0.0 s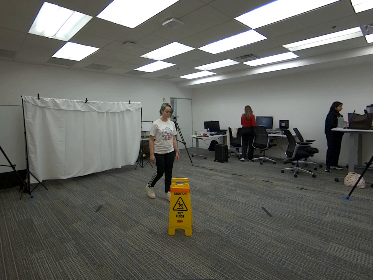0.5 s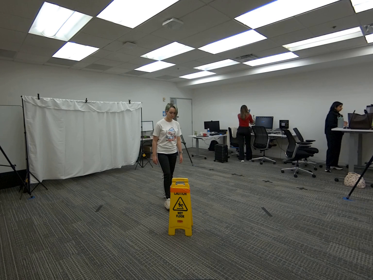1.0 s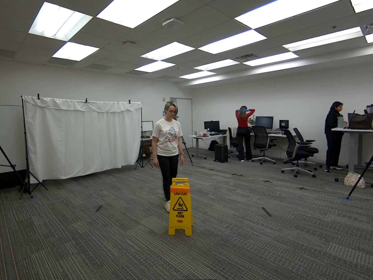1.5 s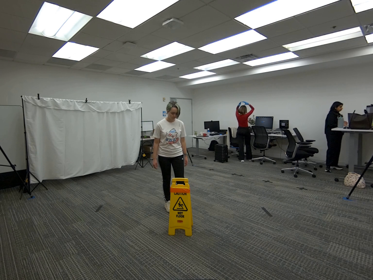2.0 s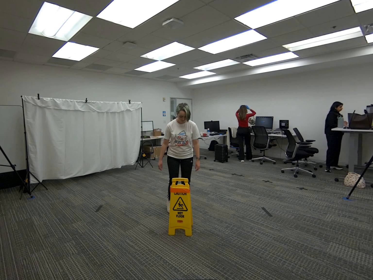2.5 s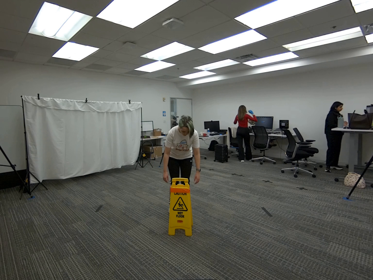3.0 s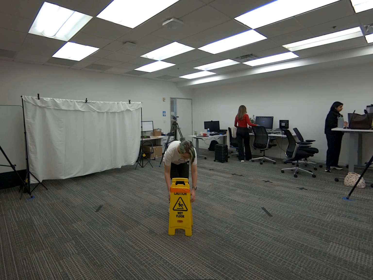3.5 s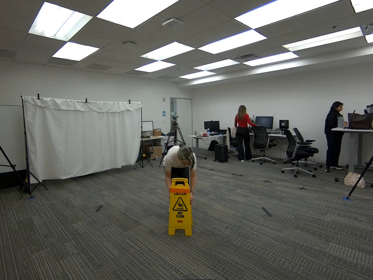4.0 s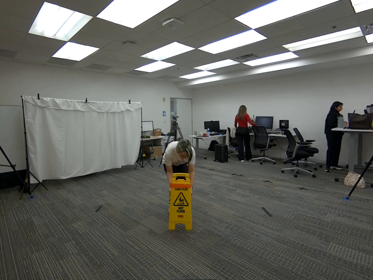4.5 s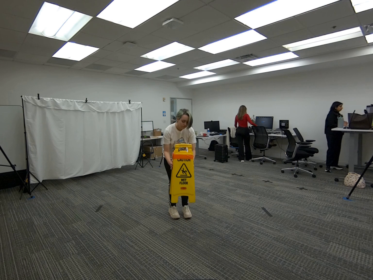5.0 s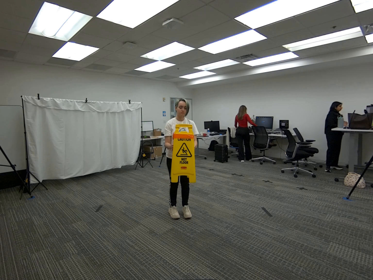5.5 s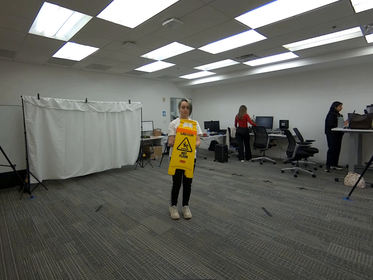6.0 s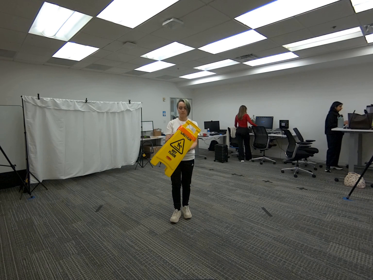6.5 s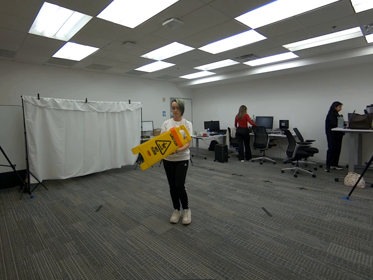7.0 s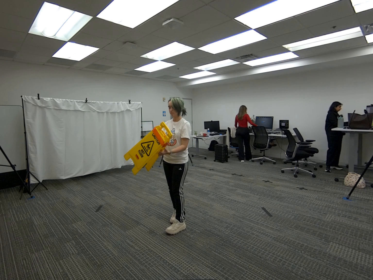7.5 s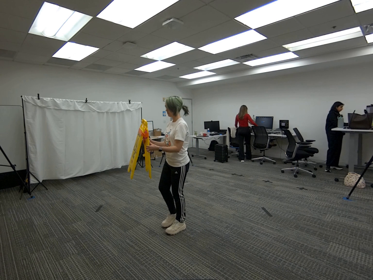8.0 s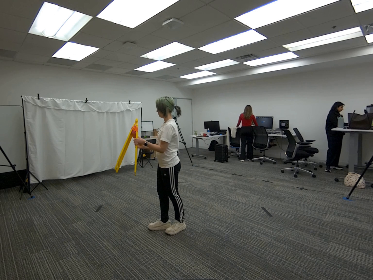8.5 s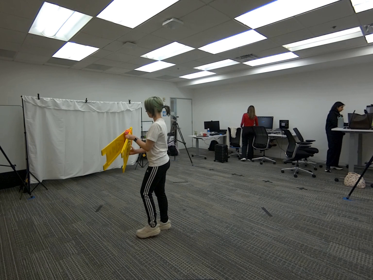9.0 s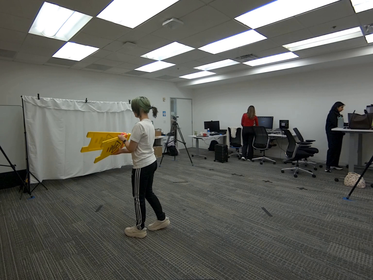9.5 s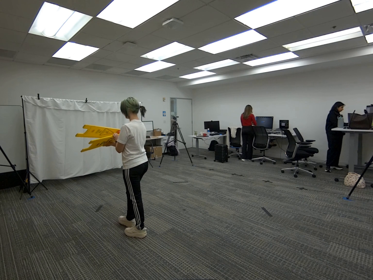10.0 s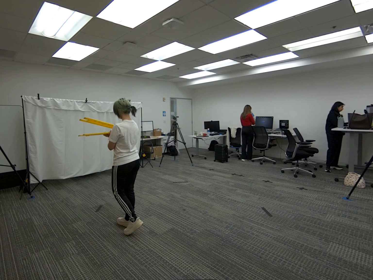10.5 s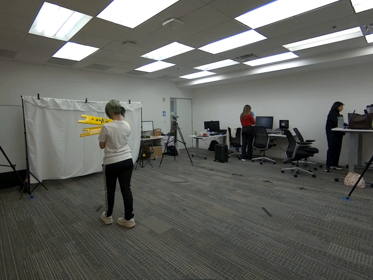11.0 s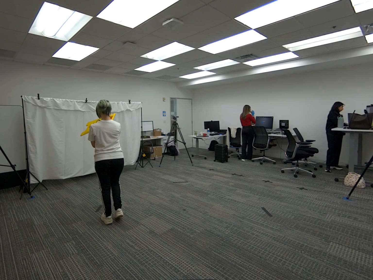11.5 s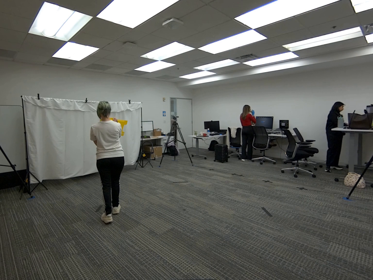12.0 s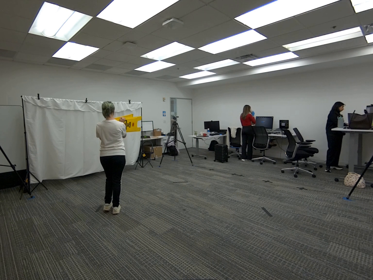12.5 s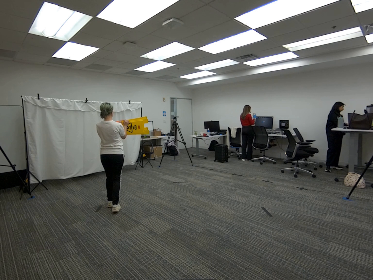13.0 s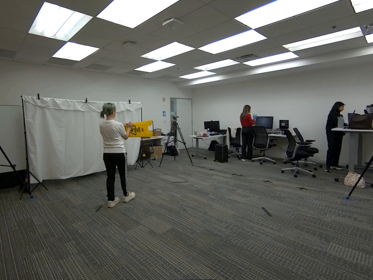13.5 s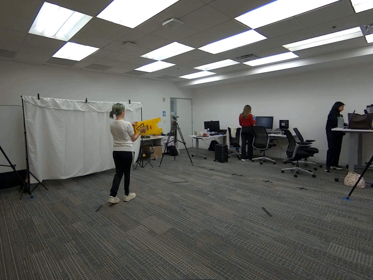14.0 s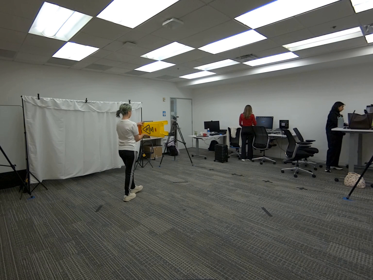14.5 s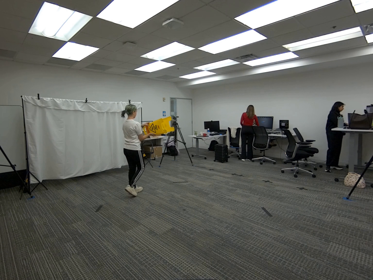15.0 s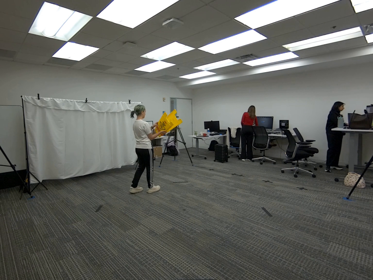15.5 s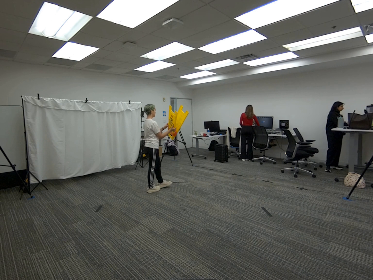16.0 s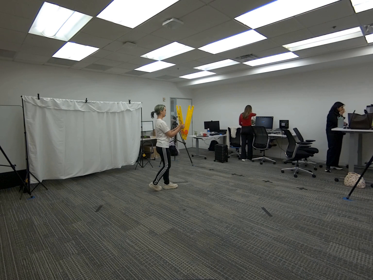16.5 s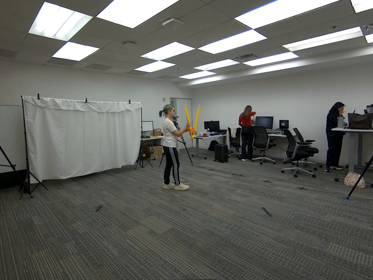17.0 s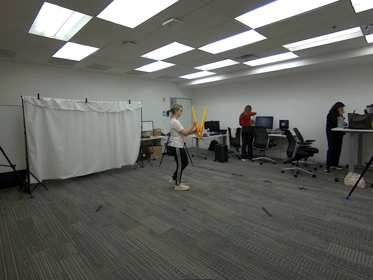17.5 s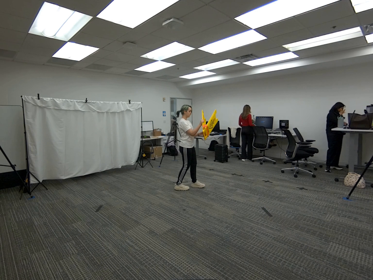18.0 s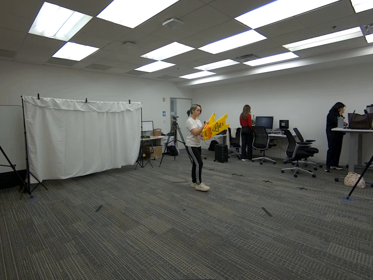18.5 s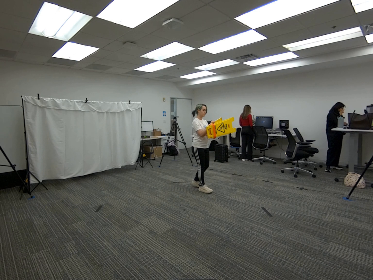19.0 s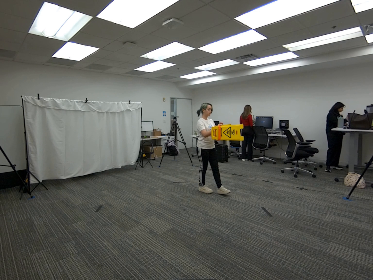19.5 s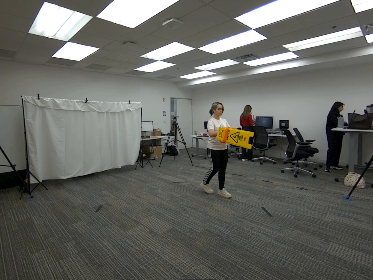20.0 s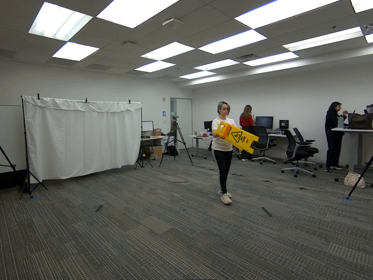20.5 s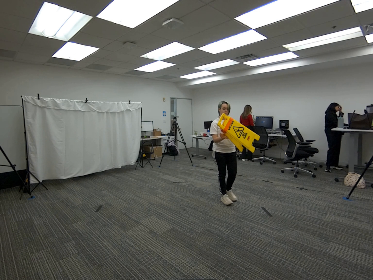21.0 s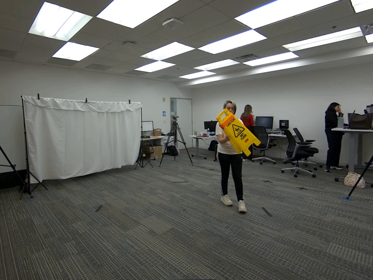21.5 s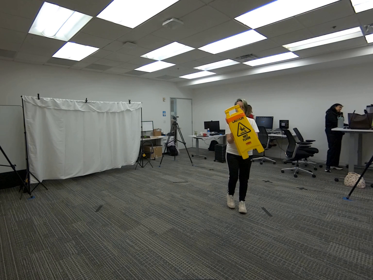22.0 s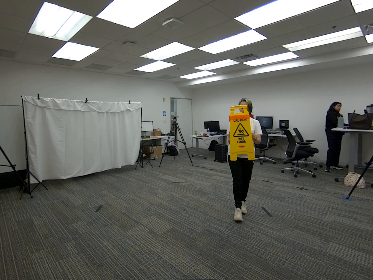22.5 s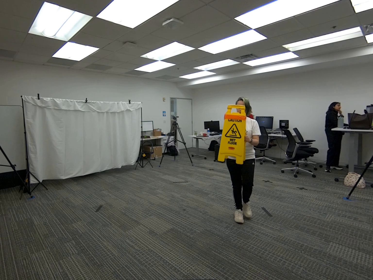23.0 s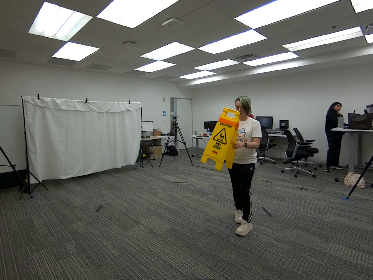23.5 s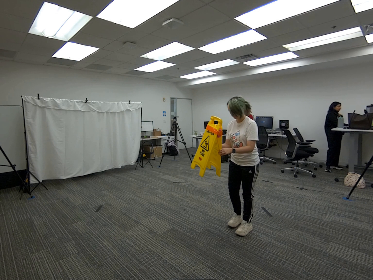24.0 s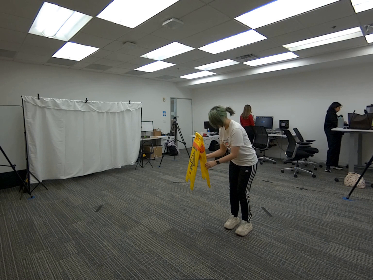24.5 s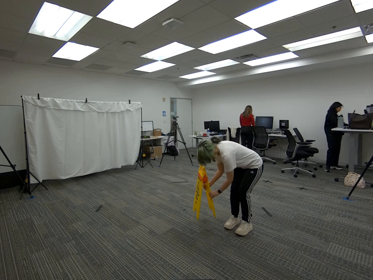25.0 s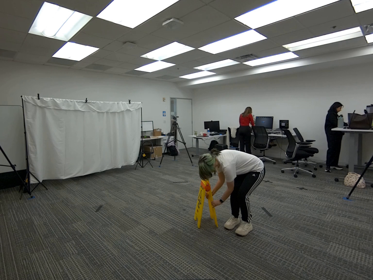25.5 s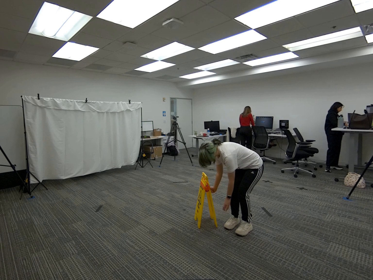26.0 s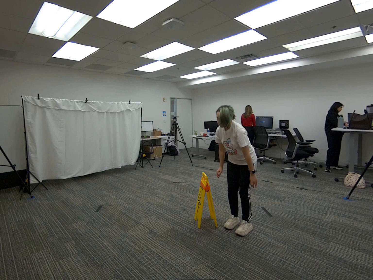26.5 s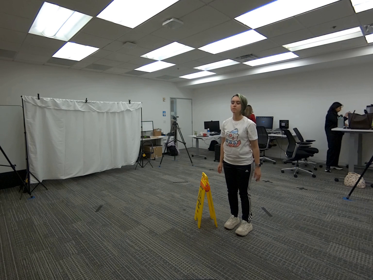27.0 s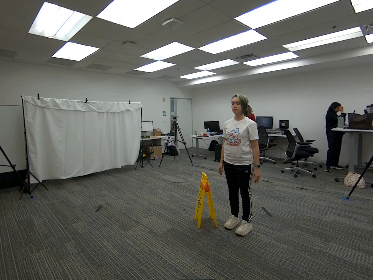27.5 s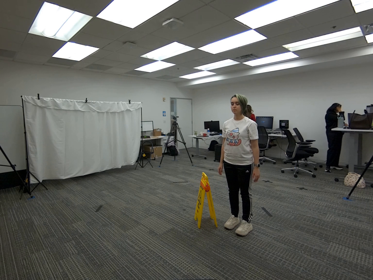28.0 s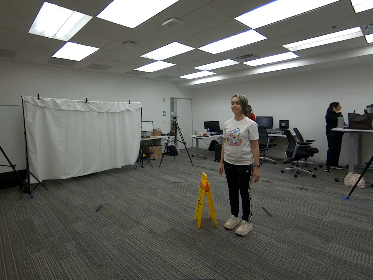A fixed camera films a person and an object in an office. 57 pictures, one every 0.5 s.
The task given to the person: Walk to the wet floor sign and pick it up with both hands. While holding the sign, rotate it in midair as you walk in a circle so it is visible from all angles. When finished, place the sign back on the ground.
